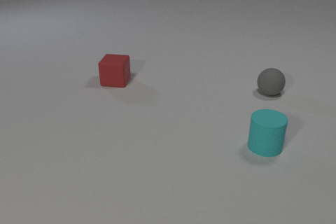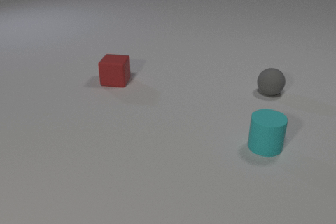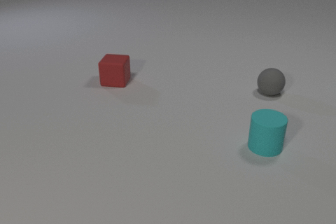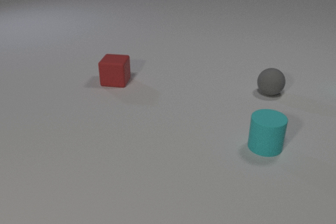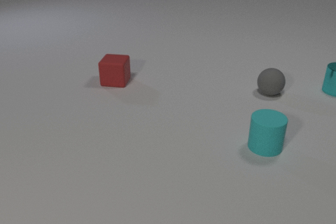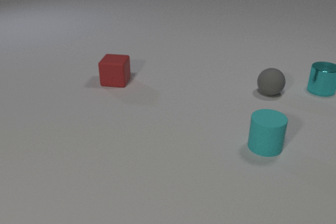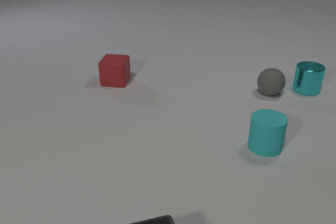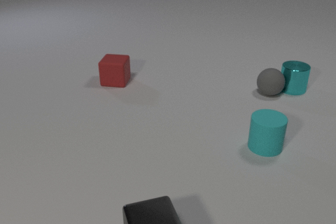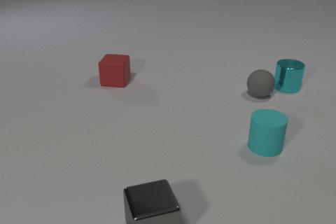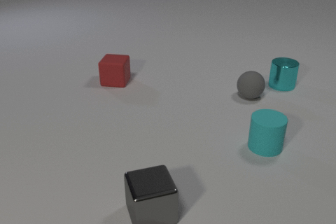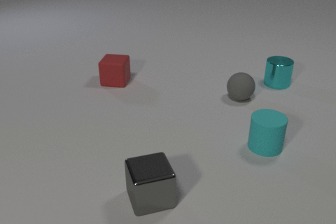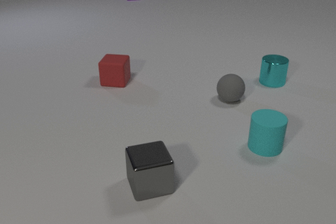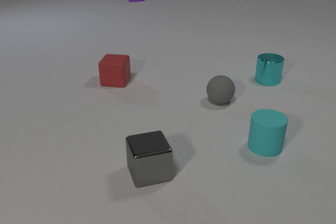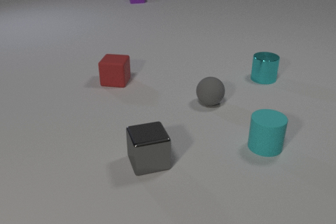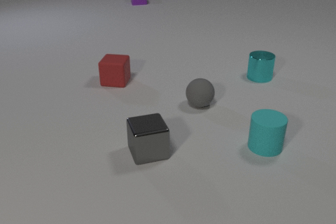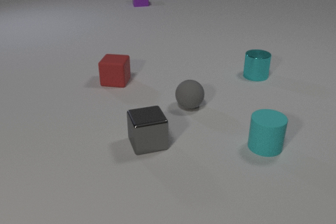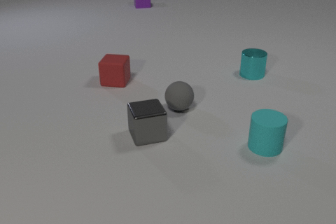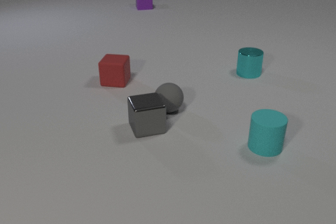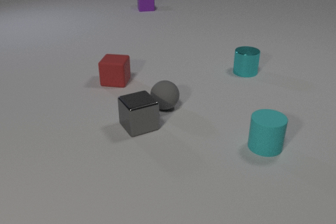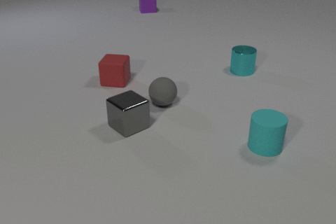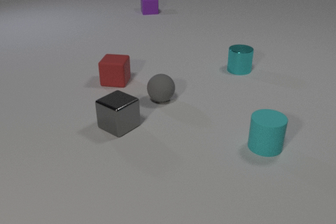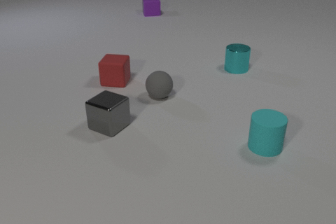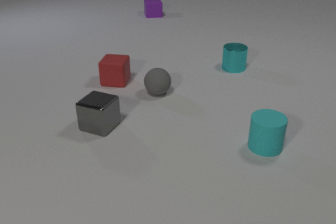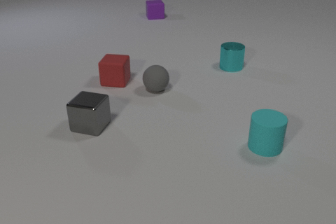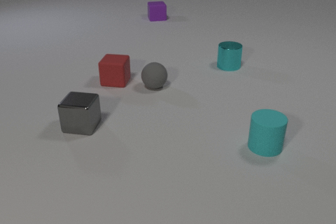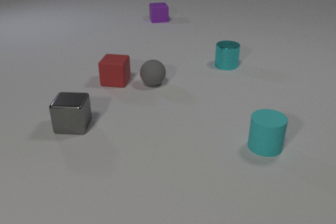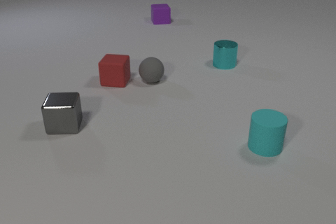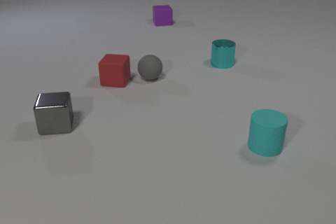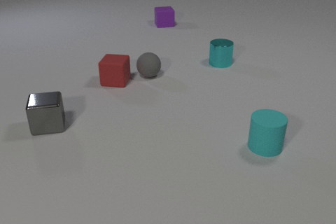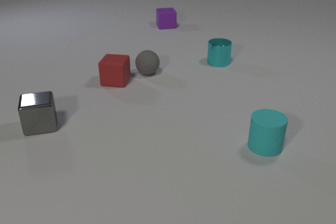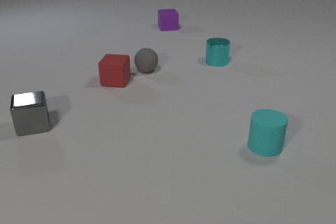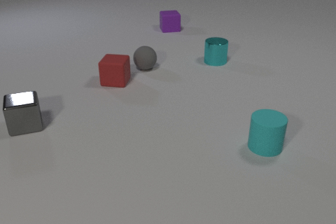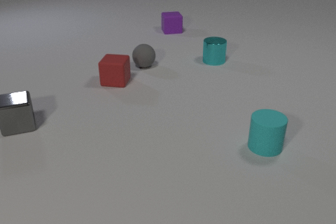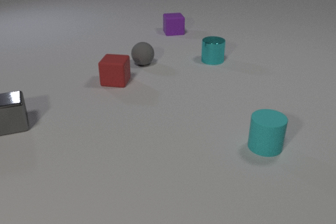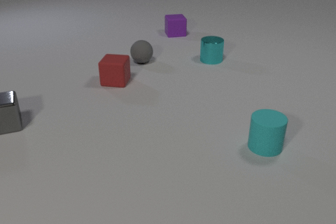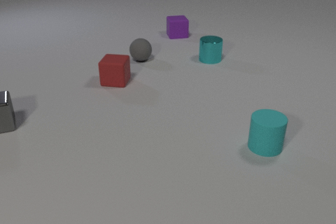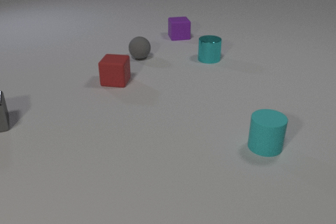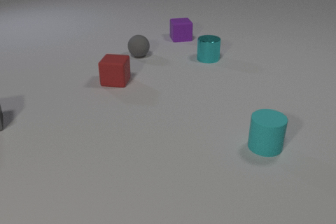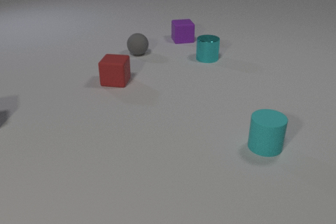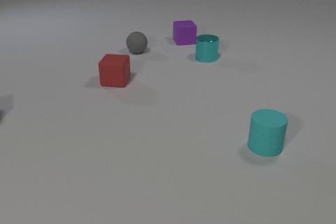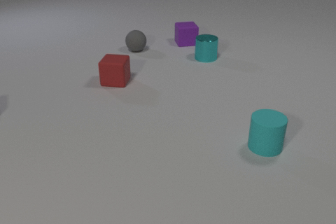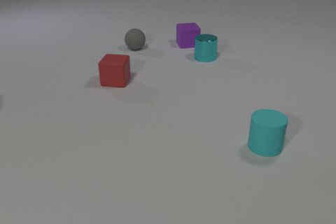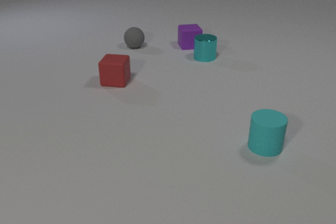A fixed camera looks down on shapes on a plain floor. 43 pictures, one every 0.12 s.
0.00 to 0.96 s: The cyan metal cylinder comes in at the right edge, slides to the left. The gray rubber sphere rolls to the left and toward the camera. The gray metal cube comes in at the bottom edge, slides away from the camera. The cyan metal cylinder and the gray rubber sphere collide.
0.96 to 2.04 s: The cyan metal cylinder slides to the left and away from the camera. The gray rubber sphere rolls to the left and toward the camera. The purple rubber cube comes in at the top edge, slides toward the camera. The gray metal cube slides away from the camera.
2.04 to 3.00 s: The cyan metal cylinder slides to the left and away from the camera. The gray rubber sphere rolls away from the camera. The purple rubber cube slides toward the camera. The gray metal cube slides to the left, spins counterclockwise seen from above by about 75 degrees, its near face sliding to the right. The gray rubber sphere and the gray metal cube collide.
3.00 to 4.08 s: The cyan metal cylinder slides to the left and away from the camera. The gray rubber sphere rolls away from the camera. The purple rubber cube slides toward the camera. The gray metal cube slides to the left, spins counterclockwise seen from above by about 30 degrees, its near face sliding to the right.
4.08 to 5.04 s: The cyan metal cylinder slides to the left and away from the camera. The gray rubber sphere rolls away from the camera. The purple rubber cube slides toward the camera and to the right. The gray metal cube slides to the left and away from the camera, leaves at the left edge.
What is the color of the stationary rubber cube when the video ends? red.
What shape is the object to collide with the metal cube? sphere.
What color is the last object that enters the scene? purple.
